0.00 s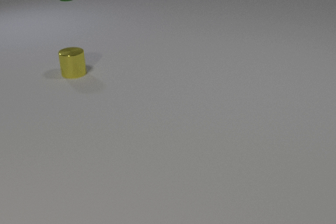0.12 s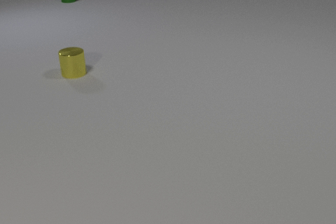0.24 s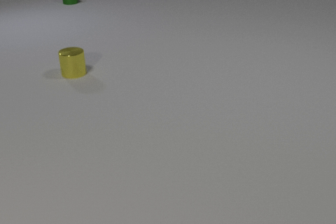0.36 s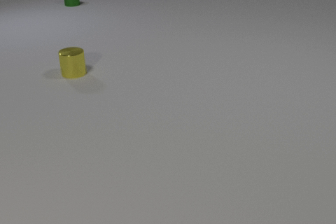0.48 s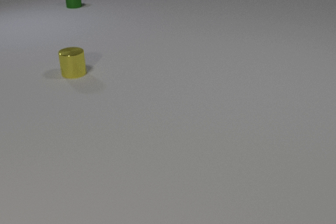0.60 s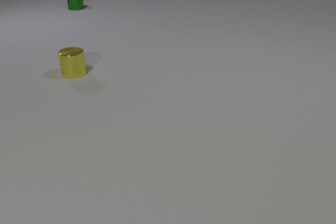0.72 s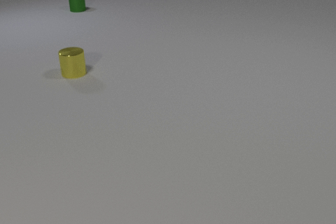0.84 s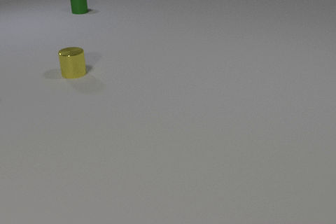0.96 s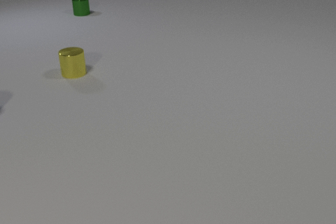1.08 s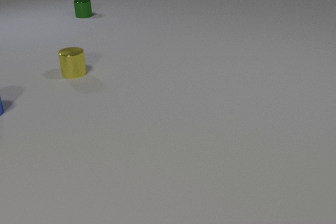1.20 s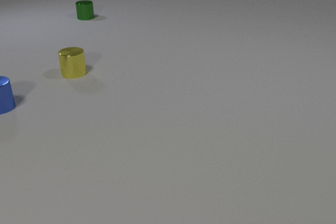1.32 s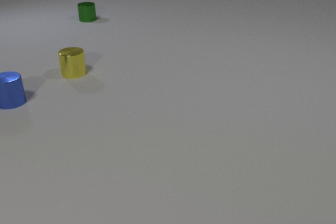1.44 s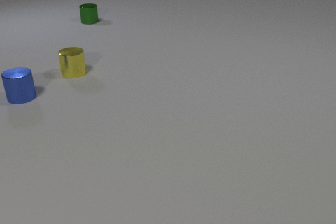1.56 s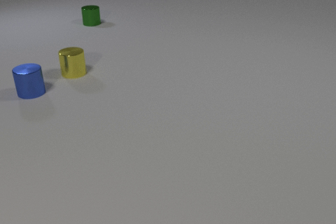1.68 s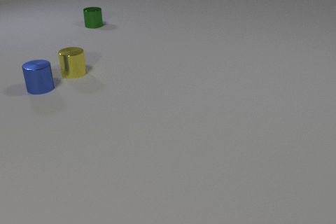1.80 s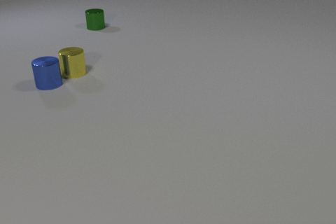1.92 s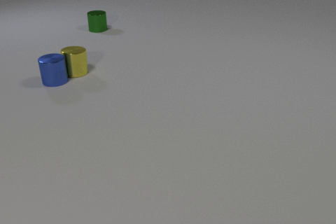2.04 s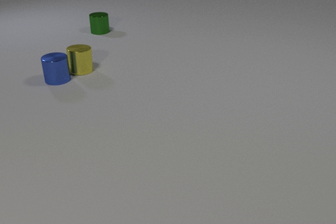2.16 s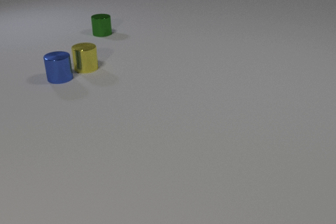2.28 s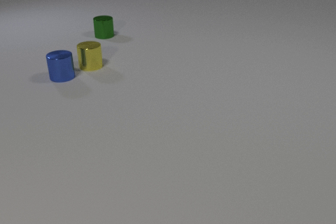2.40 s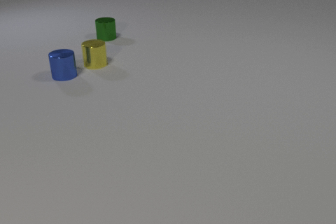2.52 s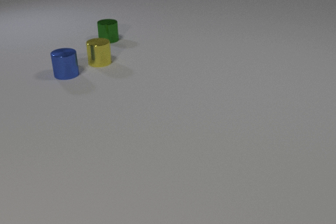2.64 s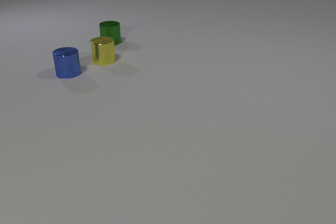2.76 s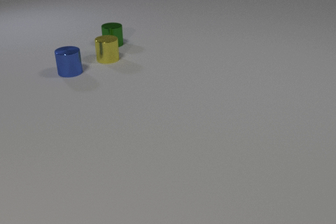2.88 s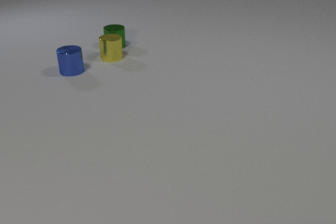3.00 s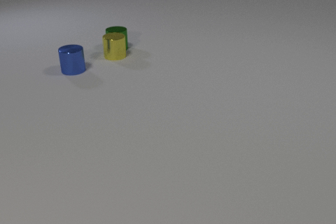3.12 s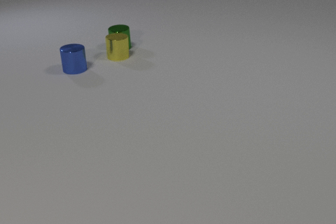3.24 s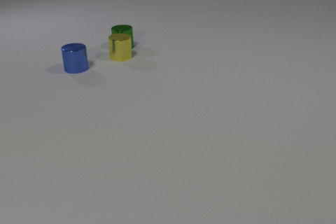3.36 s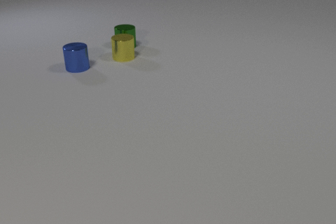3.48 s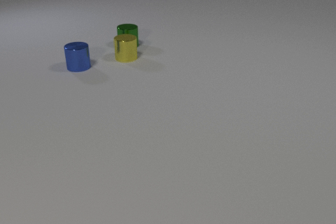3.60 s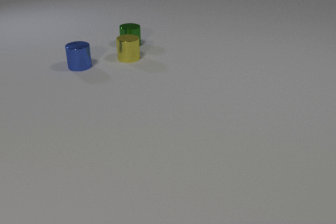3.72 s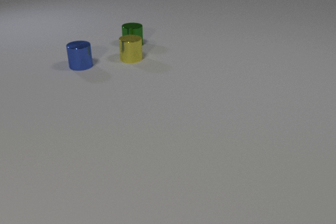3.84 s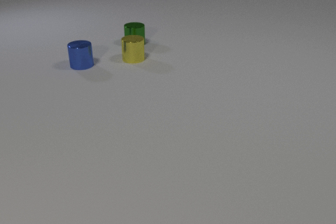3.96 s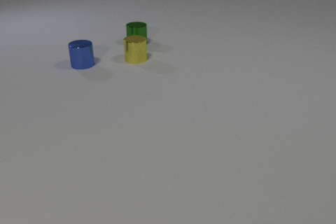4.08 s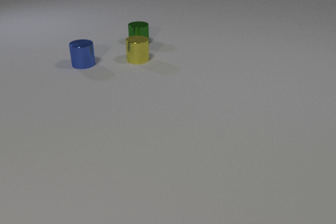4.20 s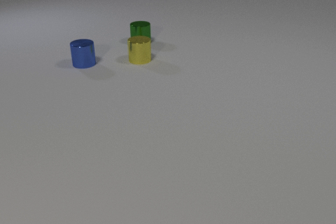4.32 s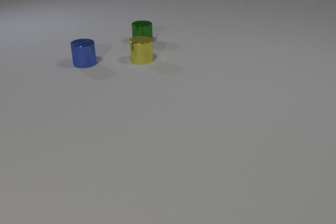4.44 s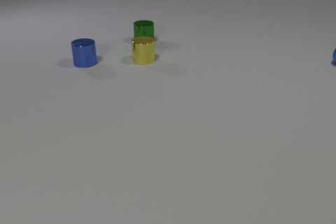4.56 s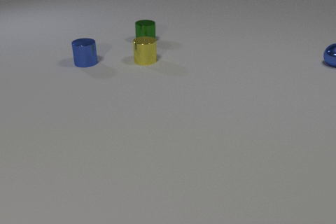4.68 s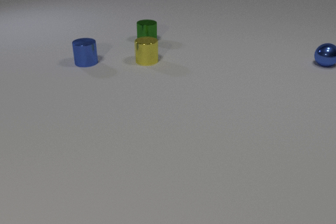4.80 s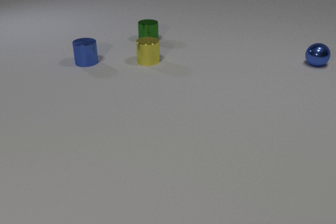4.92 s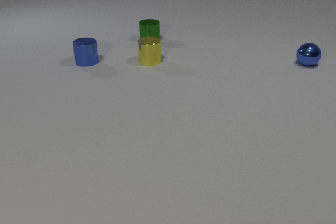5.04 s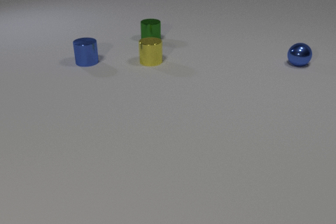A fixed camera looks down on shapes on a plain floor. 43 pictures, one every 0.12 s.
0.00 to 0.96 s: The green metal cylinder slides toward the camera.
0.96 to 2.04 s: The blue metal cylinder comes in at the left edge, slides to the right and away from the camera. The yellow metal cylinder slides to the right and away from the camera. The green metal cylinder slides toward the camera. The blue metal cylinder and the yellow metal cylinder collide.
2.04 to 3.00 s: The blue metal cylinder slides away from the camera and to the right. The yellow metal cylinder slides to the right and away from the camera. The green metal cylinder slides toward the camera. The yellow metal cylinder and the green metal cylinder collide.
3.00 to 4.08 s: The blue metal cylinder slides away from the camera and to the right. The yellow metal cylinder slides to the right and toward the camera. The green metal cylinder slides to the right and away from the camera.
4.08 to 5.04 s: The blue metal cylinder slides away from the camera. The yellow metal cylinder slides to the right and toward the camera. The green metal cylinder slides to the right and away from the camera. The blue metal sphere comes in at the right edge, rolls to the left.
Are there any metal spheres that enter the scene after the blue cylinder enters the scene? yes.
What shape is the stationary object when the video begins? cylinder.
What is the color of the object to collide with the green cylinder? yellow.
